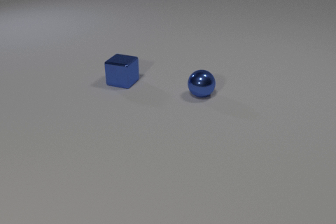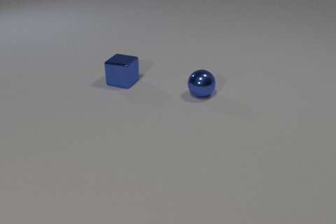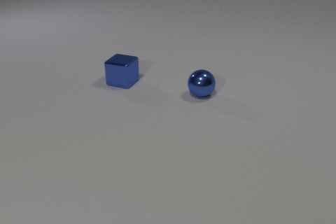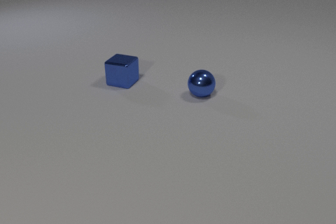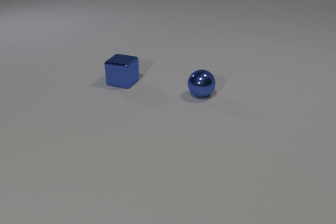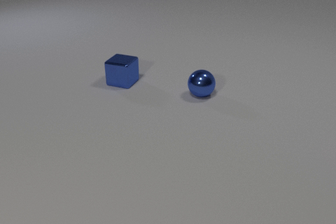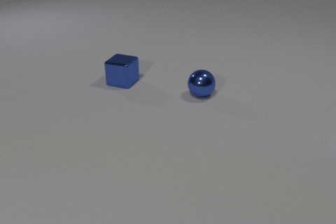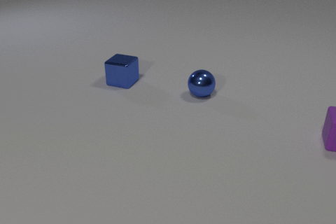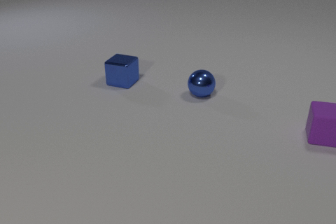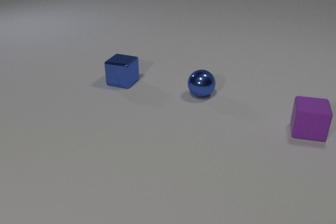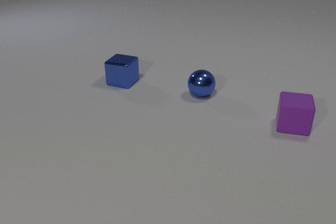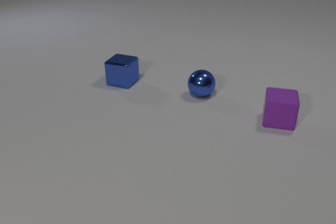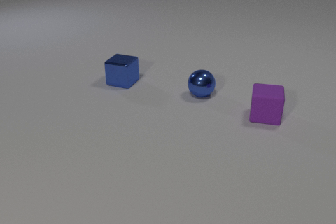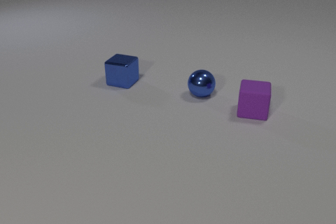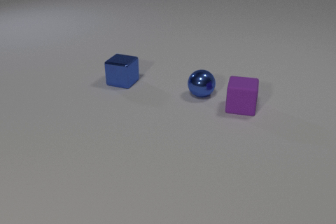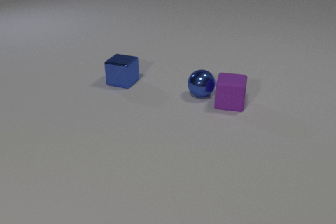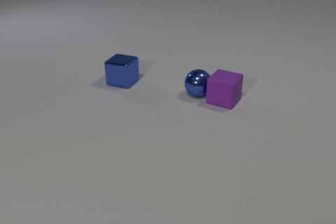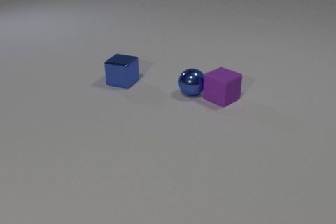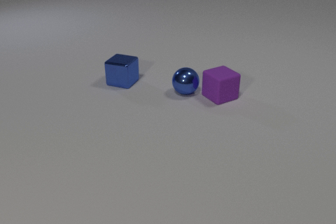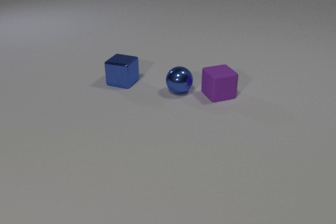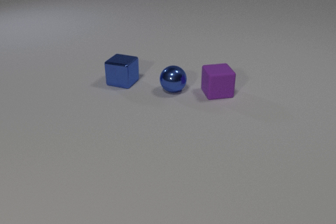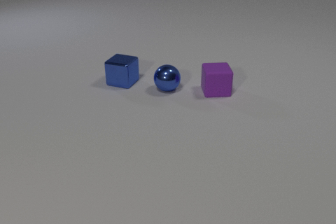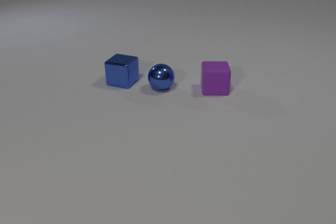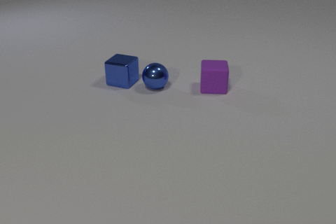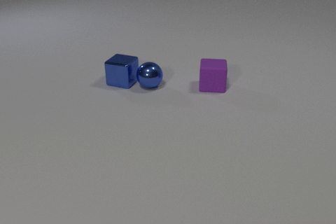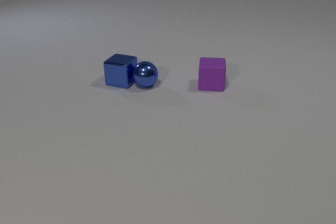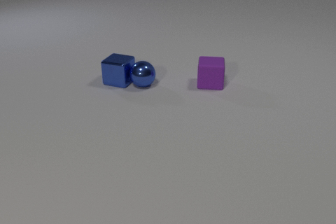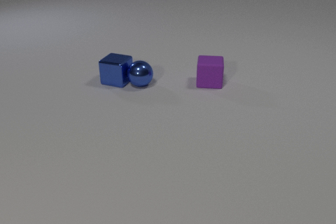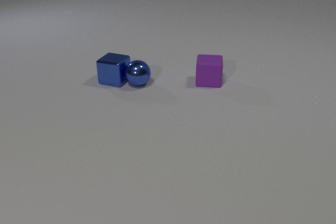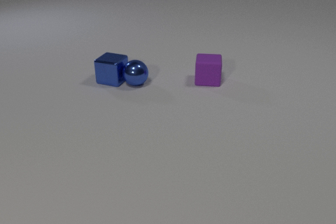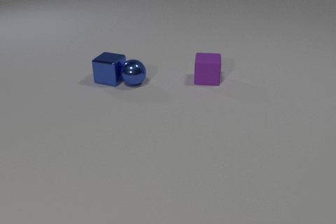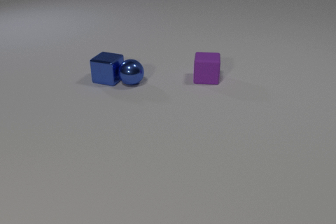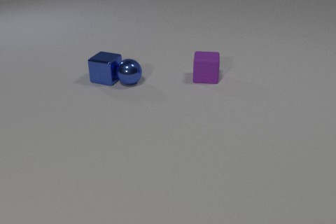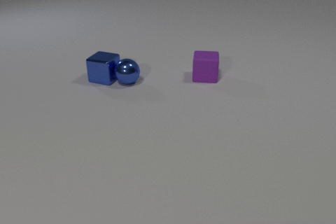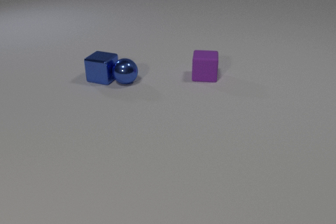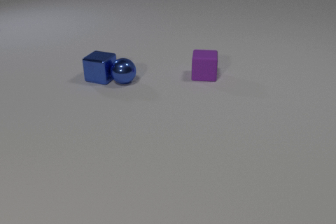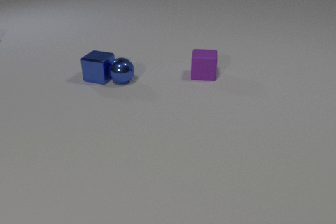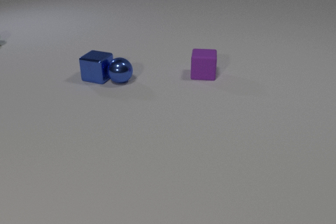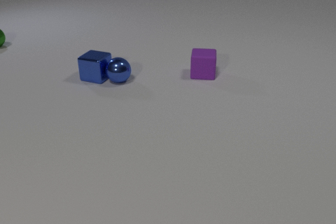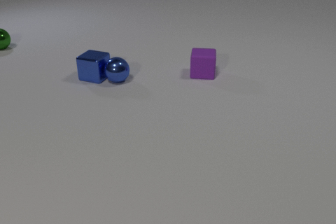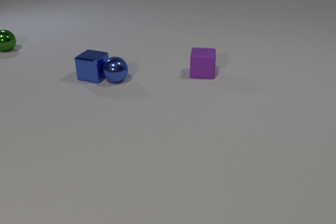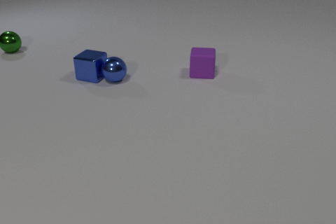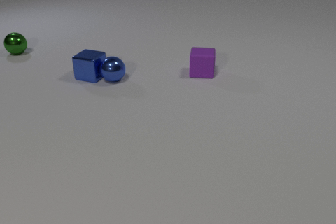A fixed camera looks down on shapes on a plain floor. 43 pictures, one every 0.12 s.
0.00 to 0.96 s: The purple rubber cube comes in at the right edge, slides to the left.
0.96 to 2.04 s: The purple rubber cube slides to the left and away from the camera, spins so that its near face slides to the left, clockwise seen from above. The blue metal sphere rolls to the left. The purple rubber cube and the blue metal sphere collide.
2.04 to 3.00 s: The purple rubber cube slides away from the camera, spins so that its near face slides to the left, clockwise seen from above. The blue metal sphere rolls to the left. The blue metal sphere and the blue metal cube collide.
3.00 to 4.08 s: The purple rubber cube slides away from the camera. The blue metal sphere rolls to the left and away from the camera. The blue metal cube slides to the left and away from the camera.
4.08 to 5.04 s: The purple rubber cube slides away from the camera. The blue metal sphere rolls to the left and away from the camera. The blue metal cube slides to the left and away from the camera. The green metal sphere comes in at the left edge, rolls toward the camera and to the right.
What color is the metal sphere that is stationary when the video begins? blue.
How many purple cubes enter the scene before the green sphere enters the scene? 1.
How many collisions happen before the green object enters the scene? 2.
